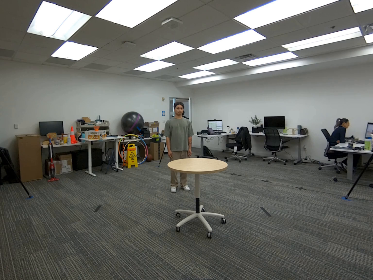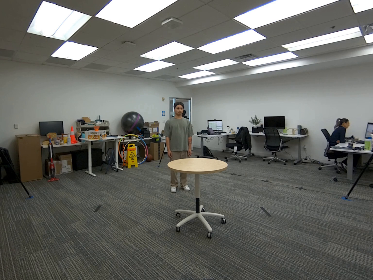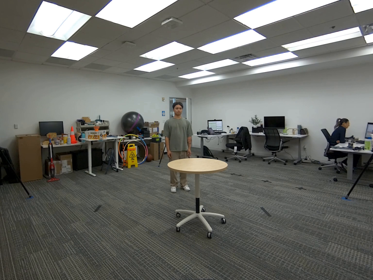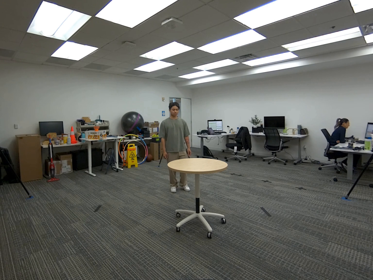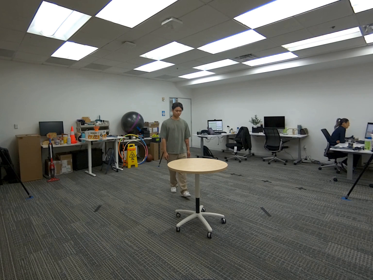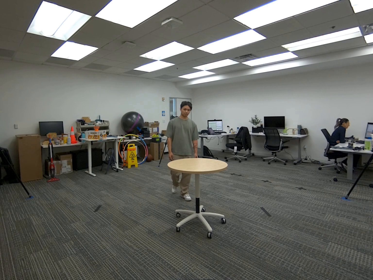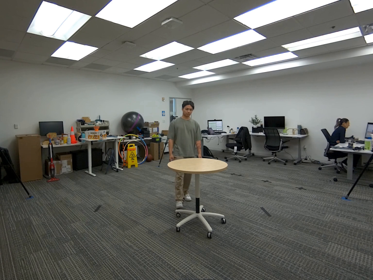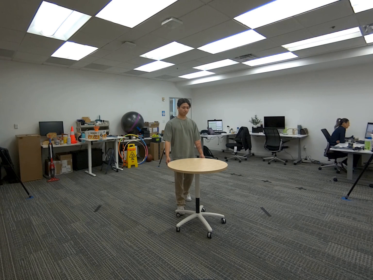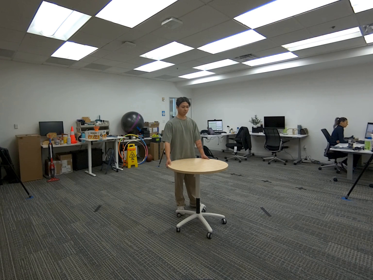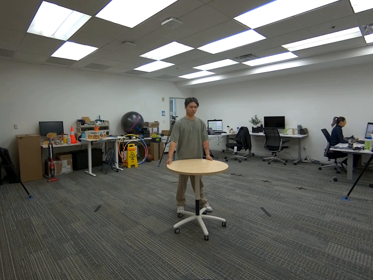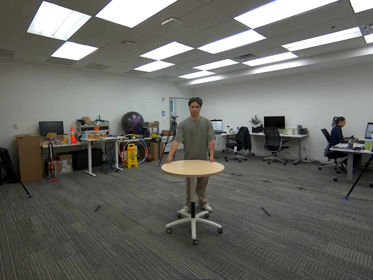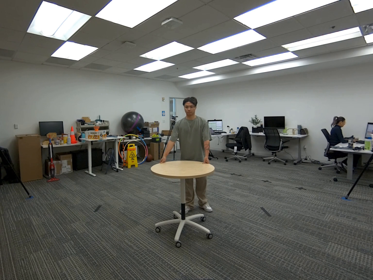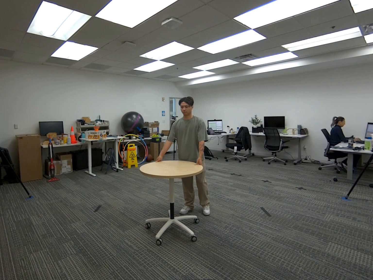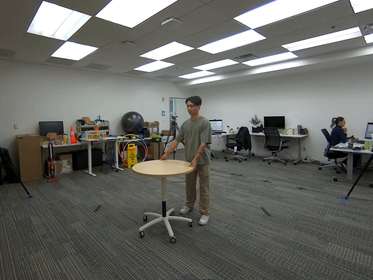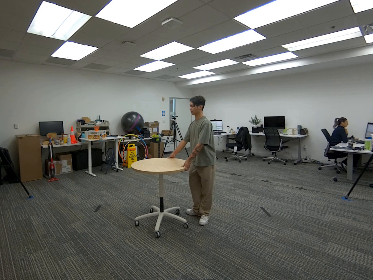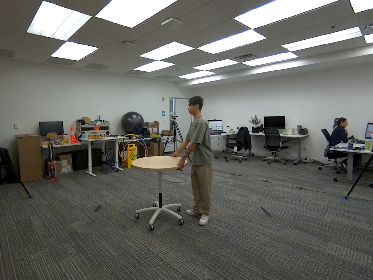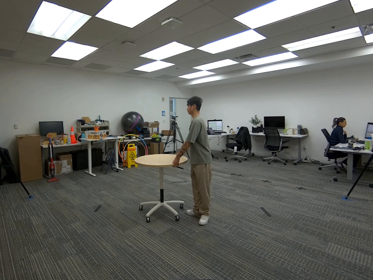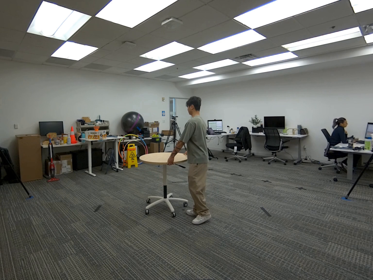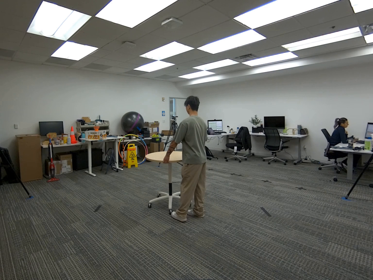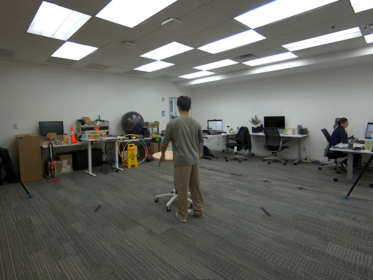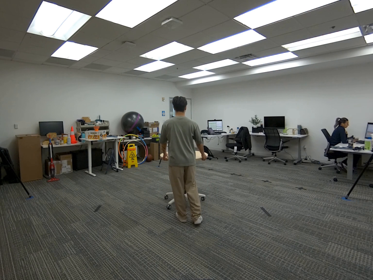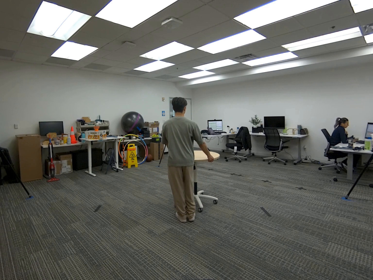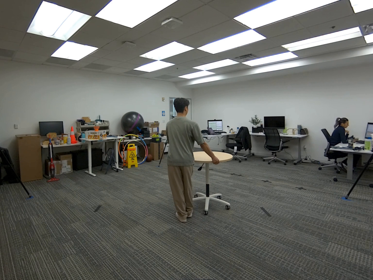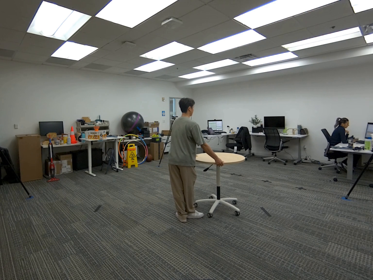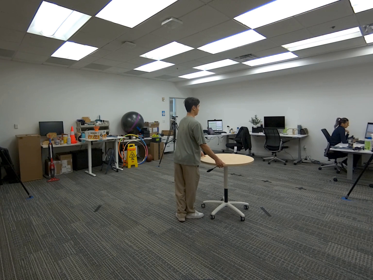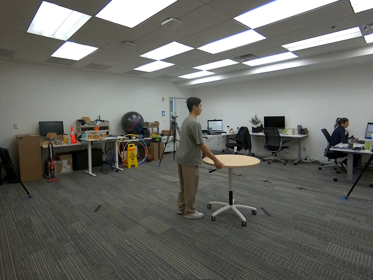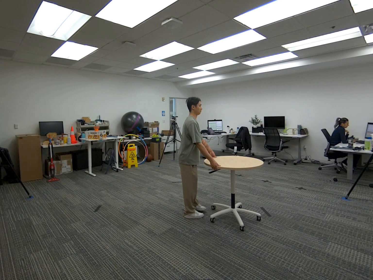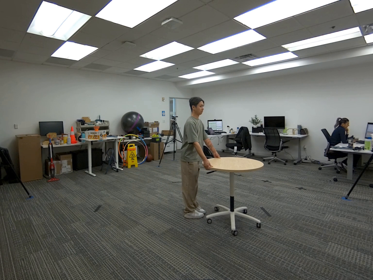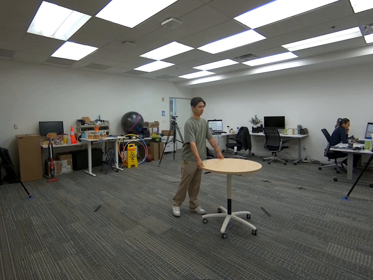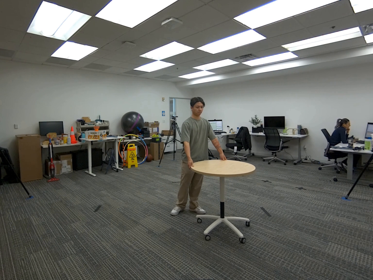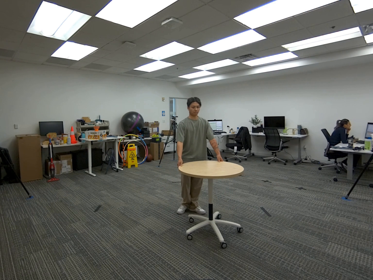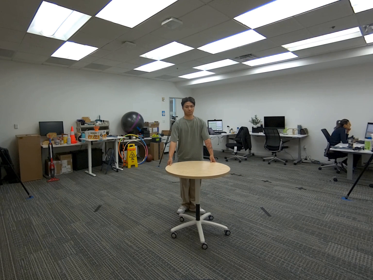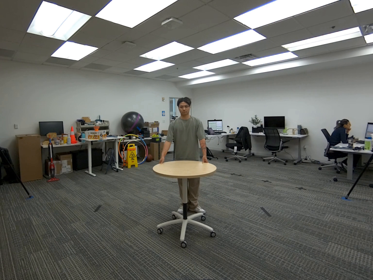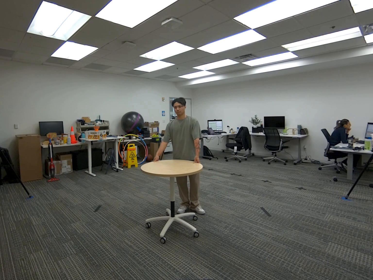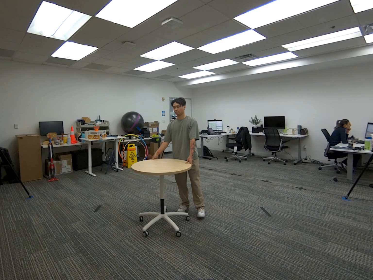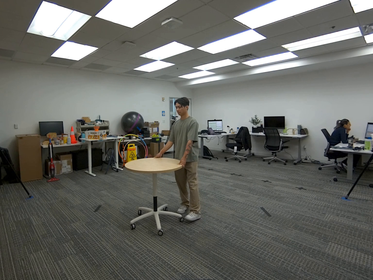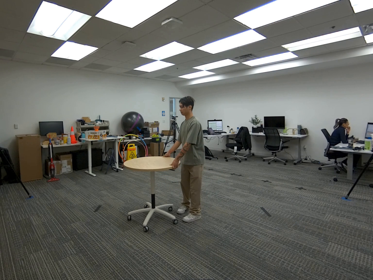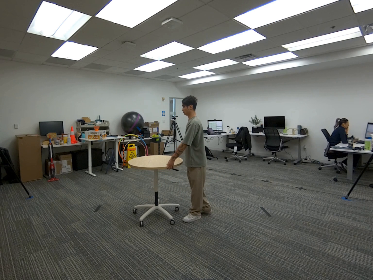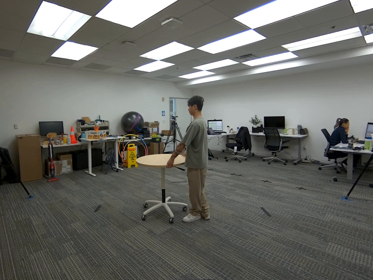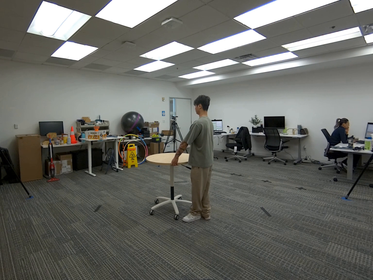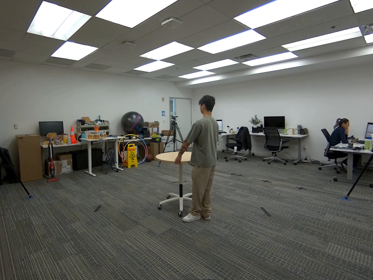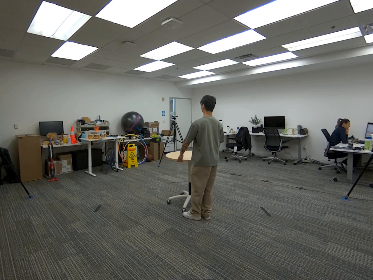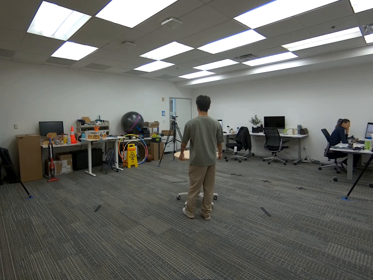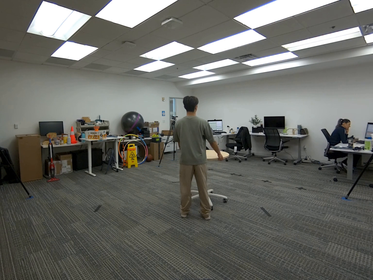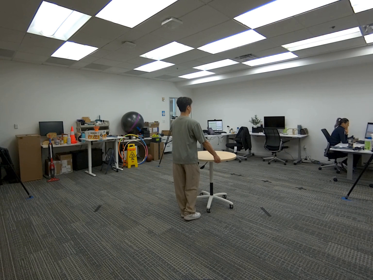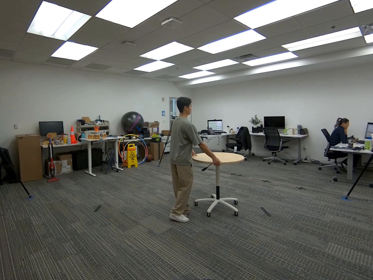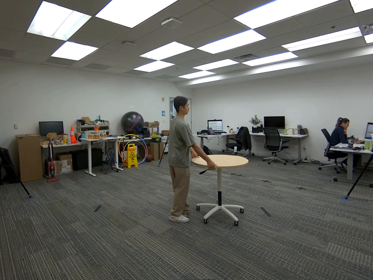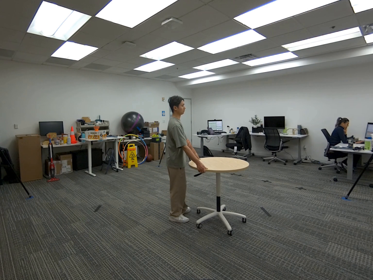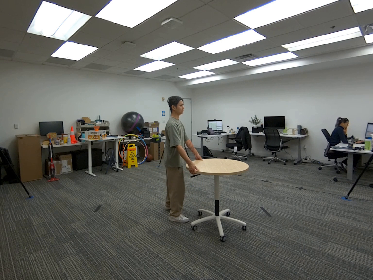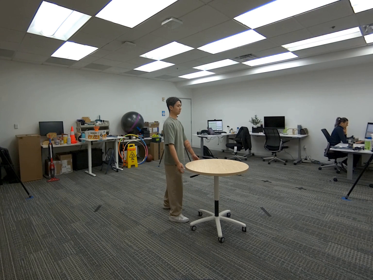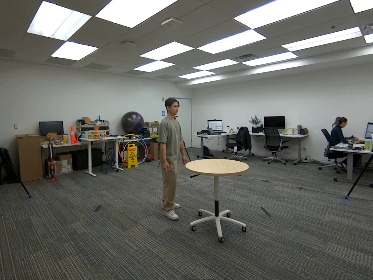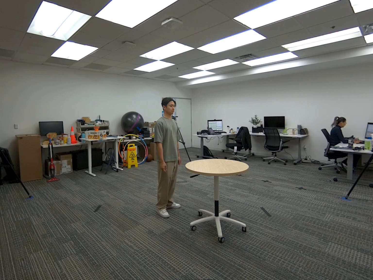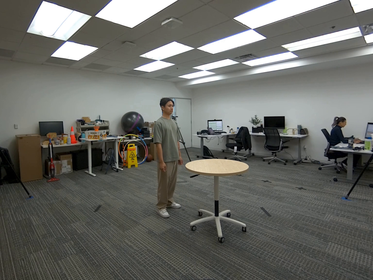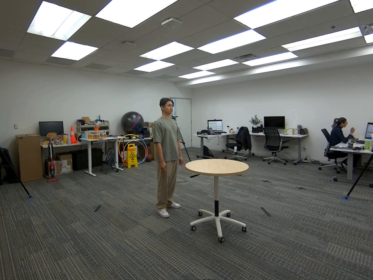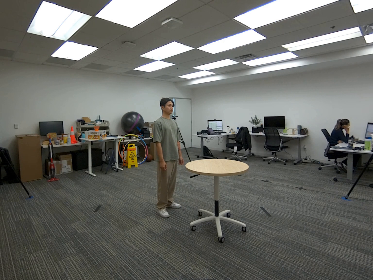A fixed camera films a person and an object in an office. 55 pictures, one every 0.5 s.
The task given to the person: Walk to the round table and grasp it with both hands. Spin the table around you in a circular motion, continuing to rotate it until the sequence is complete.
